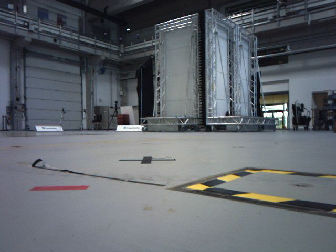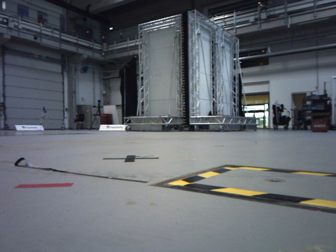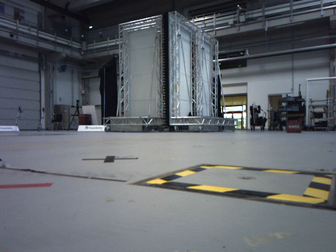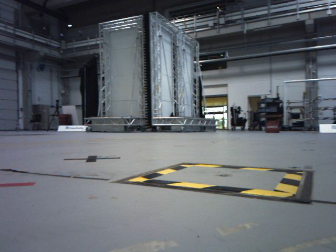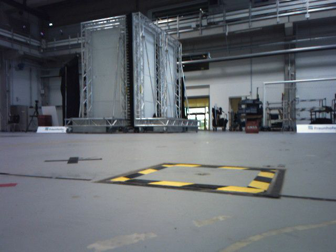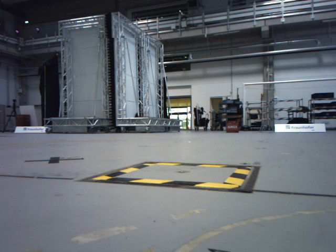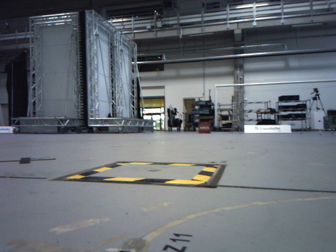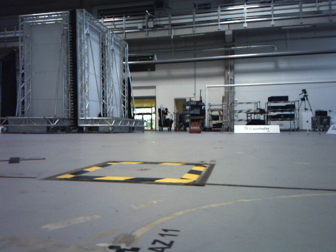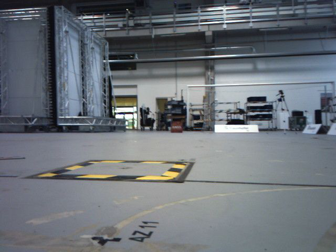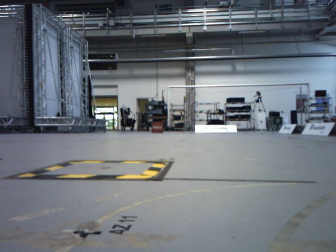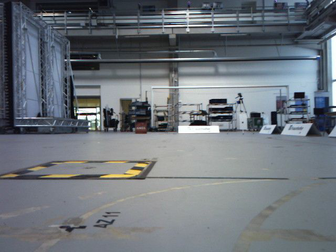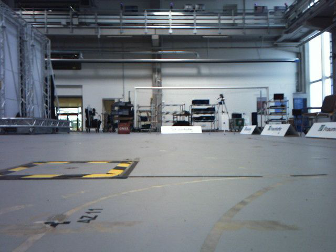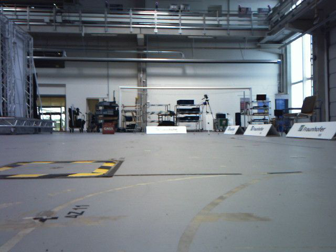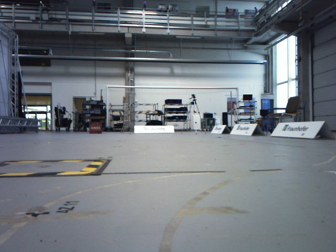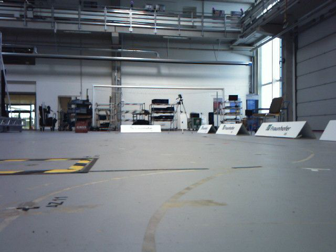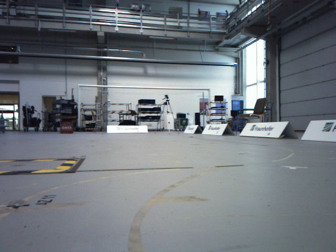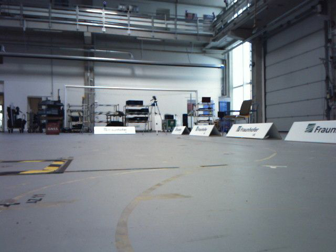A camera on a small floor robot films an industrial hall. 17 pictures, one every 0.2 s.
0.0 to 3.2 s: The camera pans to its right, which is clockwise from overhead, by about 55 degrees. It travels backward, about 0.6 m.
The film runs backward here.
